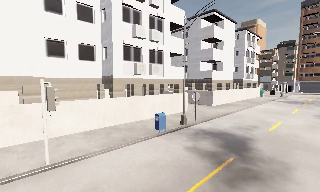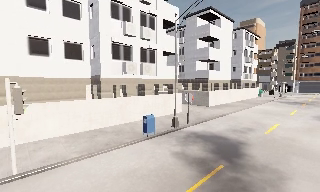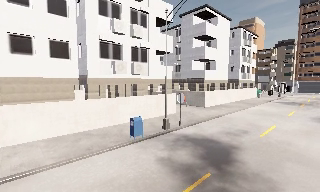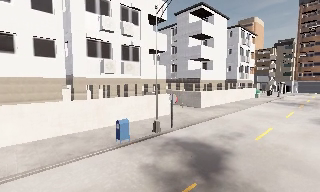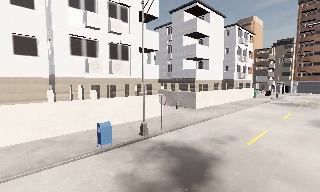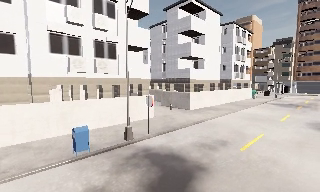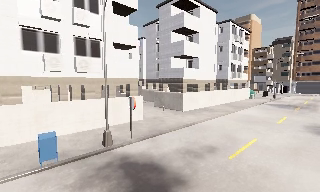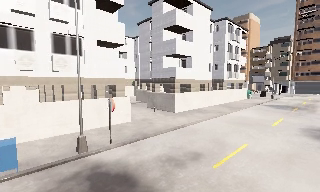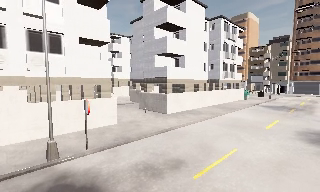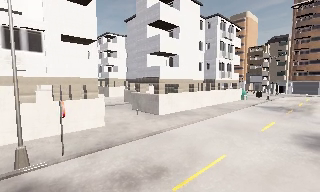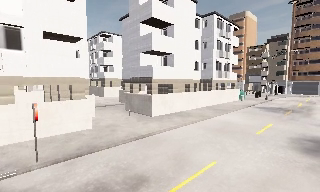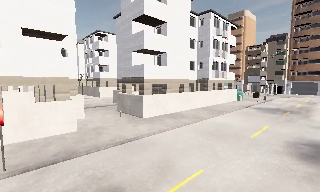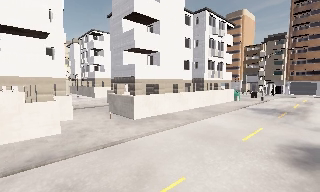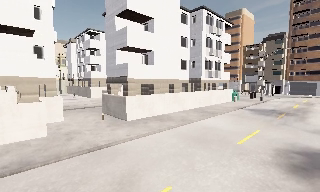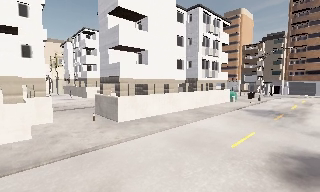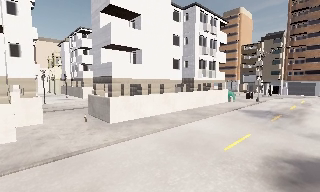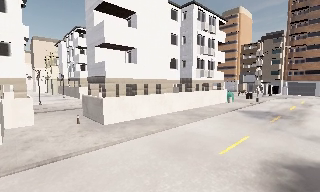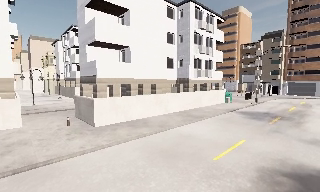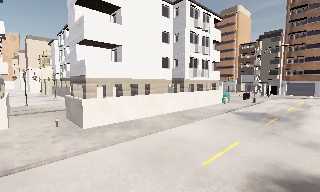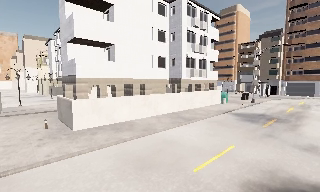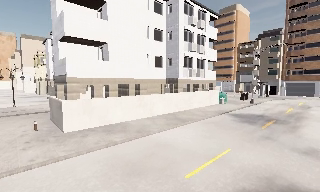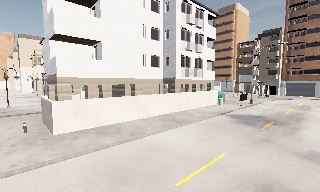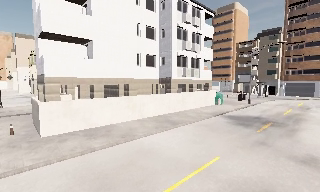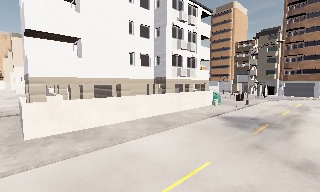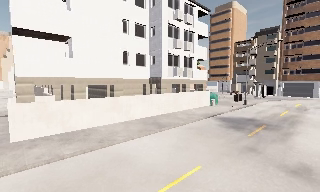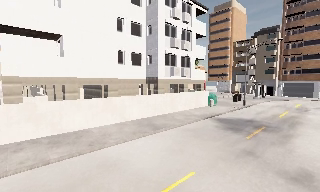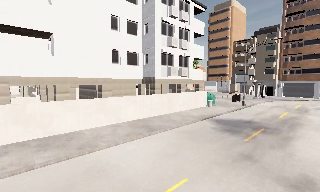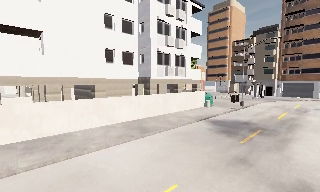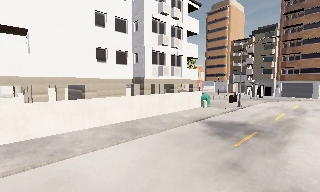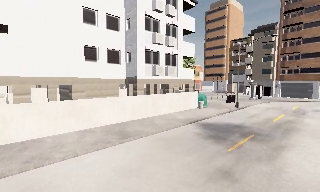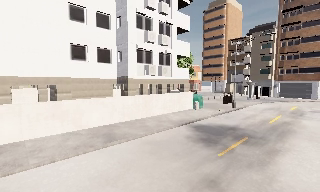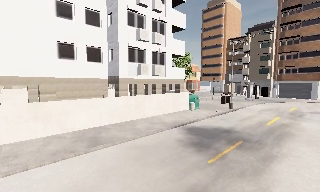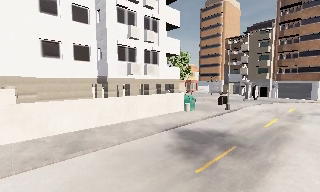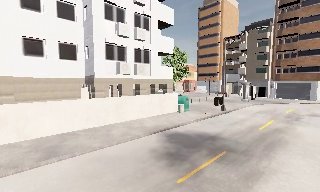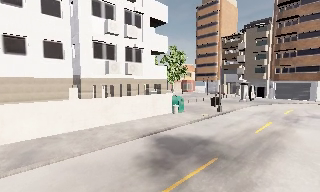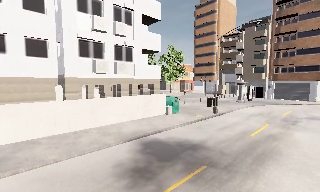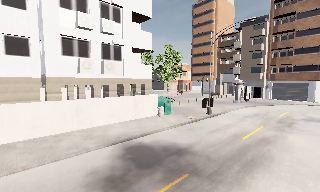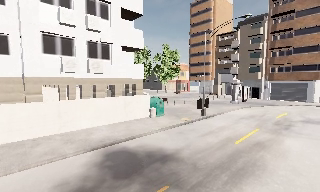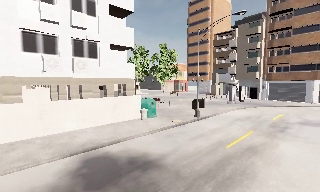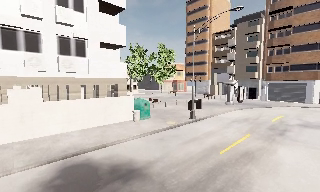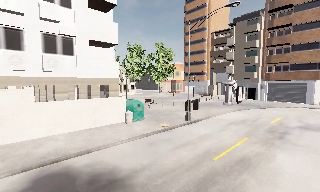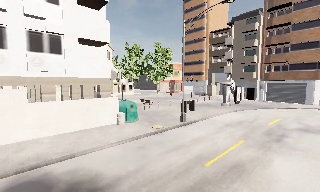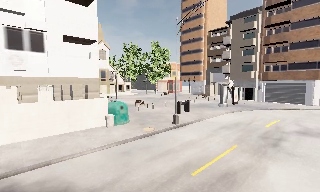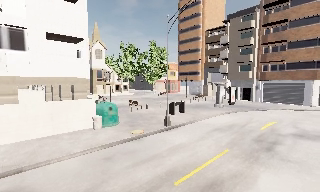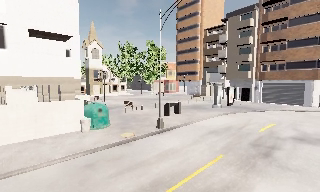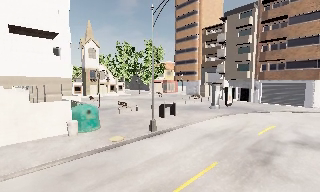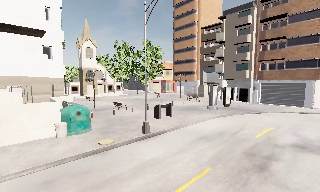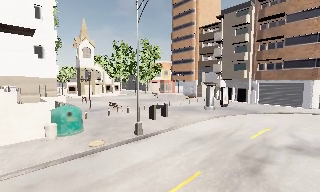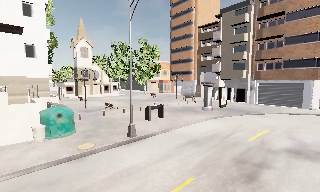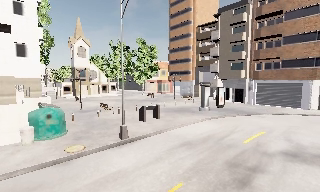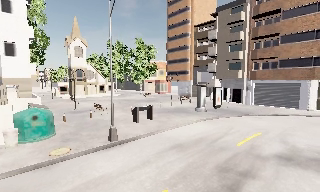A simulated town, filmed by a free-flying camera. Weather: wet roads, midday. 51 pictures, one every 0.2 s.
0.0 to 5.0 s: The camera travels to its right and forward, about 19 m, so close, fixed things drift to the left. It loses speed.
5.0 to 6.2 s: The camera travels to its right and forward, about 4 m, so close, fixed things drift to the left. It gains speed.
6.2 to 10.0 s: The camera travels to its right and forward, about 14 m, so close, fixed things drift to the left. It loses speed.
The film runs forward here.
